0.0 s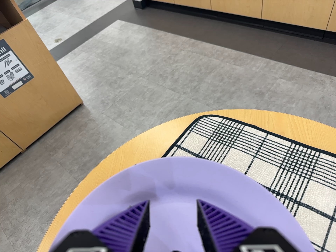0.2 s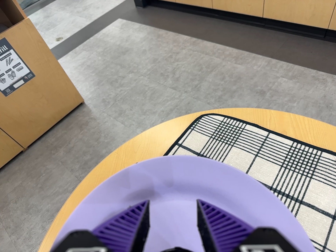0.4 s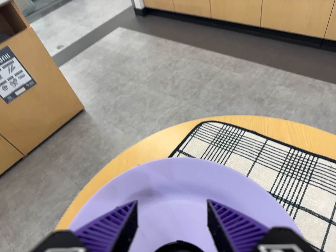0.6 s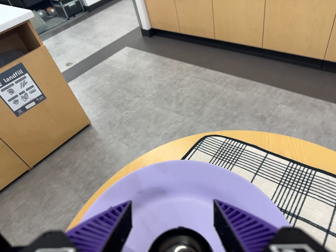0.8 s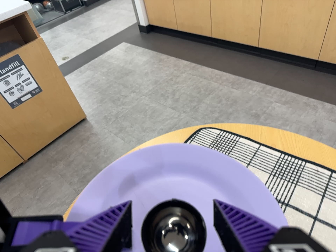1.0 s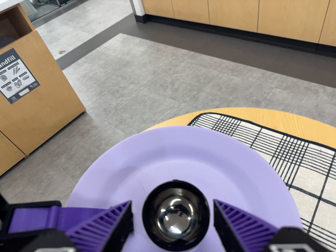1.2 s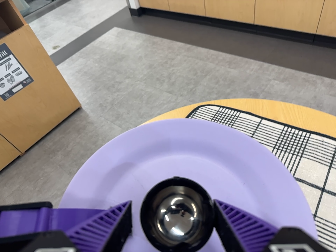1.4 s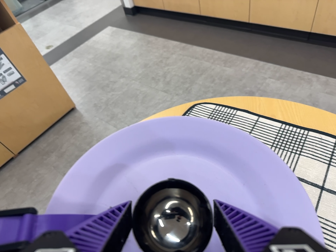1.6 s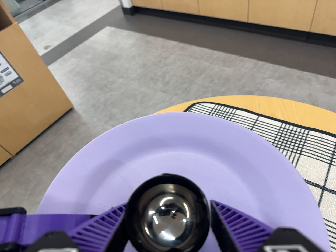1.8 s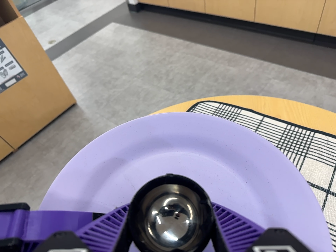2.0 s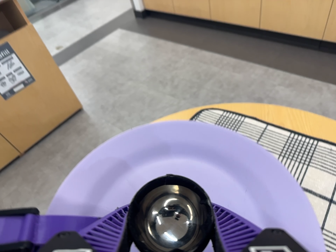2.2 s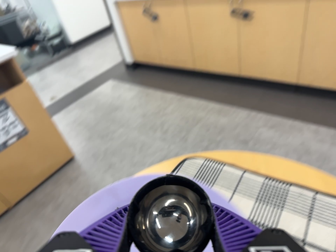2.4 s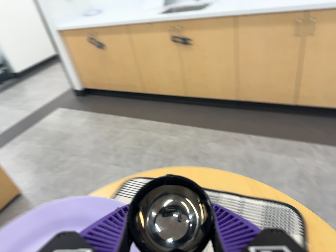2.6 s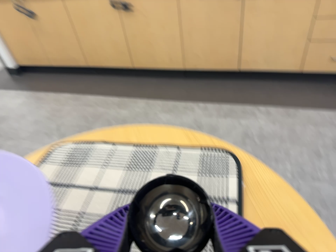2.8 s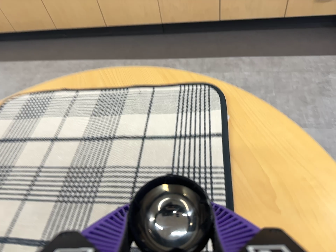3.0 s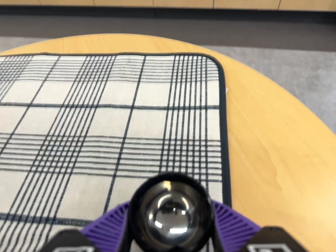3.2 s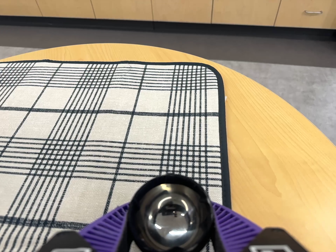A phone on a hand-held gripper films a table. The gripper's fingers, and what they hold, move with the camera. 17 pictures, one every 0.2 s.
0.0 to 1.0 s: The camera travels backward, about 7 cm, so what stands in front gets smaller.
1.0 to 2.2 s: The camera's aim tips toward the top of its view by about 10 degrees, and the scene shifts downward.
2.2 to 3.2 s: The camera swings to its right by about 25 degrees, and the scene slides to the left. It travels toward the bottom of its view, forward and to its right, about 26 cm, so close, fixed things drift upward. It rolls about its line of sight by about 10 degrees, and the scene rotates counterclockwise.
The film runs forward here.
